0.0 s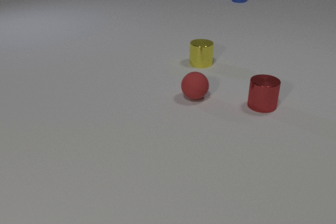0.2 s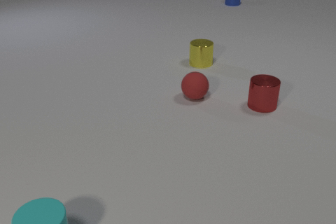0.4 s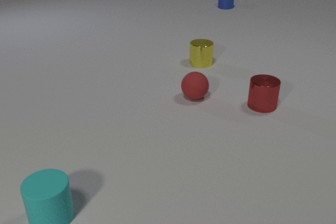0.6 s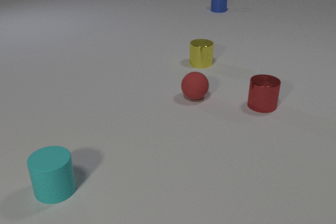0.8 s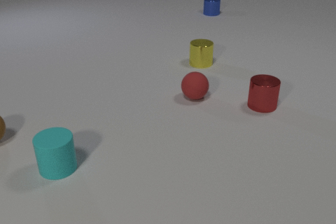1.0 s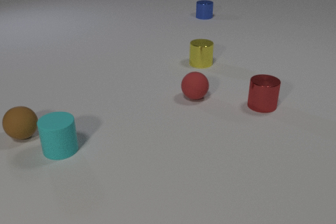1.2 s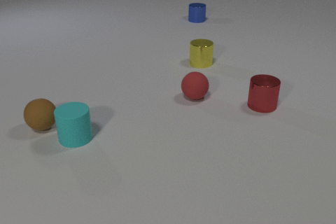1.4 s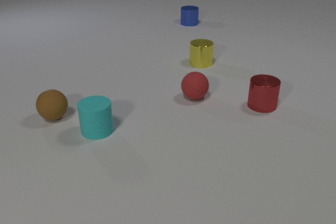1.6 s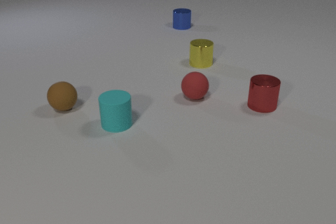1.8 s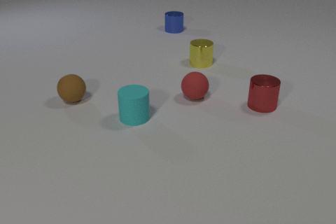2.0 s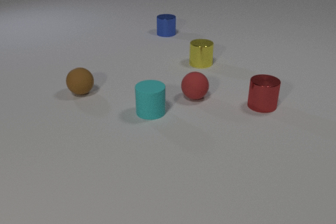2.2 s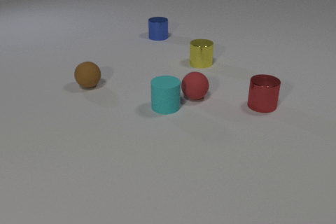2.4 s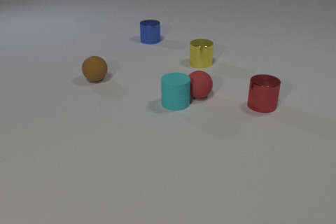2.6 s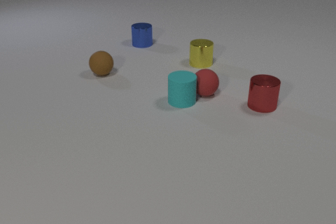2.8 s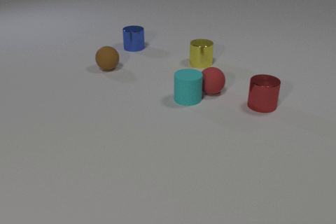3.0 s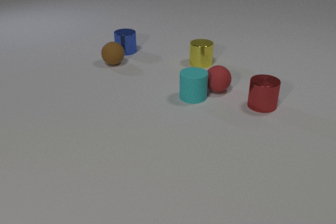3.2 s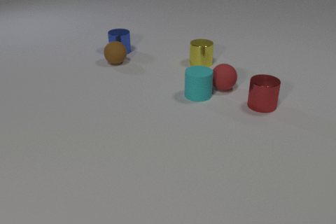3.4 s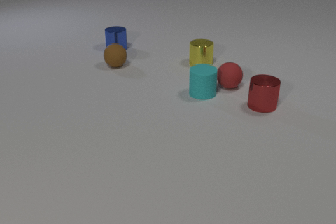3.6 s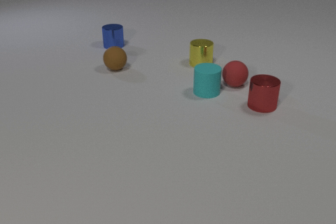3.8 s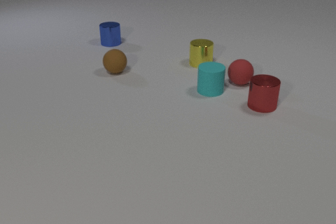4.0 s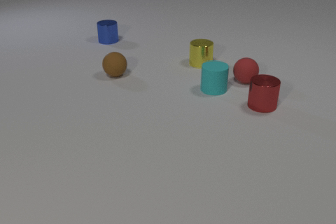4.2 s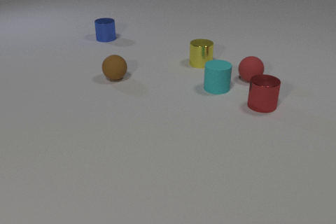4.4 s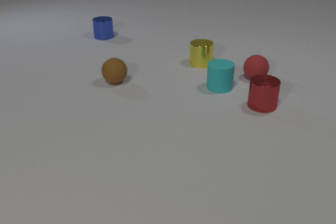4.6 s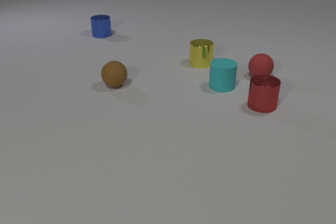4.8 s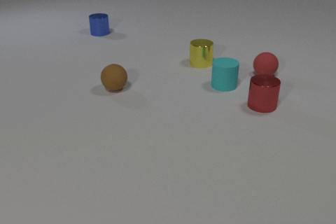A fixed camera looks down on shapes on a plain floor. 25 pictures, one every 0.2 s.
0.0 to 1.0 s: The cyan rubber cylinder comes in at the bottom edge, slides away from the camera. The brown rubber sphere comes in at the left edge, rolls to the right. The blue metal cylinder slides toward the camera and to the left.
1.0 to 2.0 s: The cyan rubber cylinder slides to the right and away from the camera. The brown rubber sphere rolls away from the camera and to the right. The blue metal cylinder slides toward the camera and to the left. The cyan rubber cylinder and the brown rubber sphere collide.
2.0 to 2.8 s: The cyan rubber cylinder slides to the right and away from the camera. The brown rubber sphere rolls away from the camera and to the right. The red rubber sphere rolls to the right and away from the camera. The blue metal cylinder slides toward the camera and to the left. The cyan rubber cylinder and the red rubber sphere collide.
2.8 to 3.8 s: The cyan rubber cylinder slides to the right and away from the camera. The brown rubber sphere rolls toward the camera and to the right. The red rubber sphere rolls to the right and away from the camera. The blue metal cylinder slides to the left and away from the camera. The brown rubber sphere and the blue metal cylinder collide.
3.8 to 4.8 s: The cyan rubber cylinder slides to the right and away from the camera. The brown rubber sphere rolls toward the camera. The red rubber sphere rolls away from the camera and to the right. The blue metal cylinder slides away from the camera.
How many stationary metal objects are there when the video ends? 2.
How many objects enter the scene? 2.
Are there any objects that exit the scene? no.
